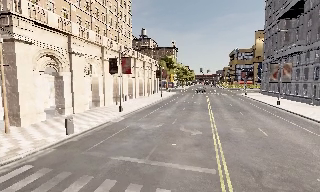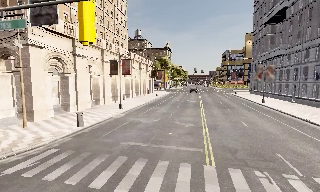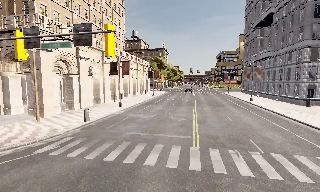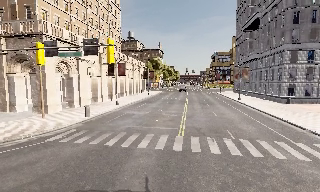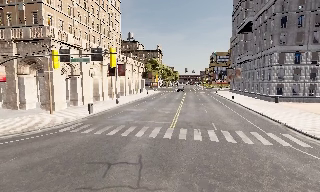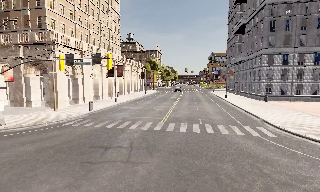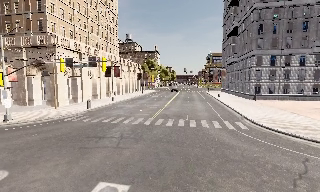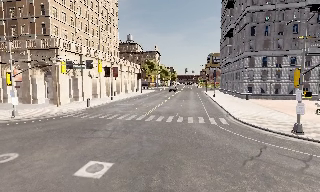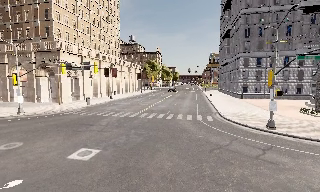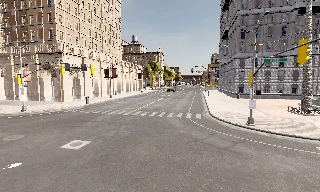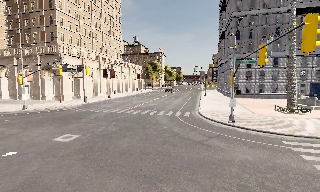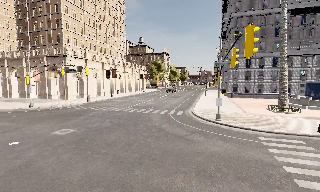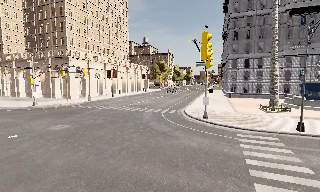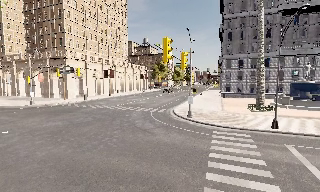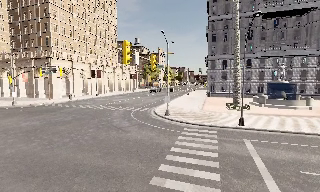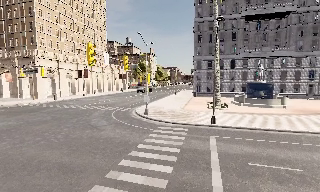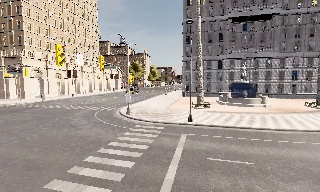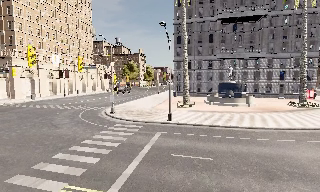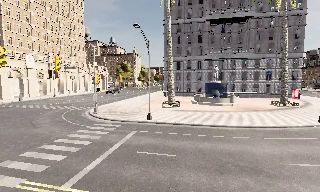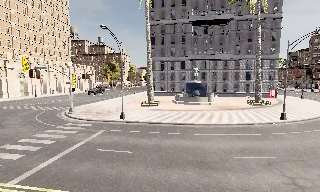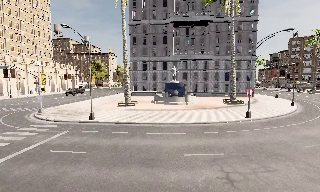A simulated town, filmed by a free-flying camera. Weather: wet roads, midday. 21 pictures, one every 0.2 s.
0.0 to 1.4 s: The camera travels backward, about 13 m, so what stands in front gets smaller.
1.4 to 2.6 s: The camera travels to its right and backward, about 11 m, so close, fixed things drift to the left.
2.6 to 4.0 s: The camera swings to its right by about 15 degrees, and the scene slides to the left. It travels to its right, about 12 m, so close, fixed things drift to the left.
The film runs forward here.
